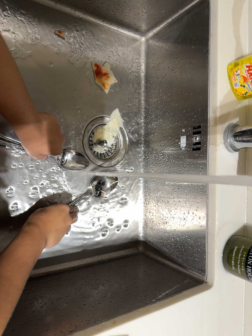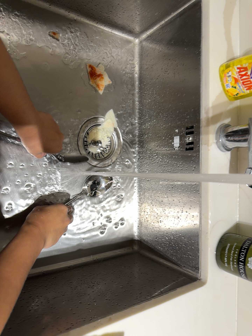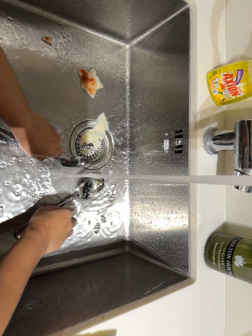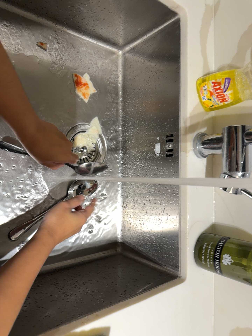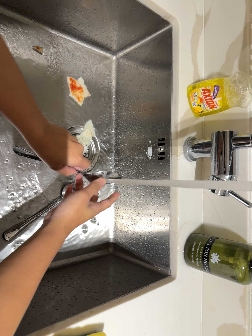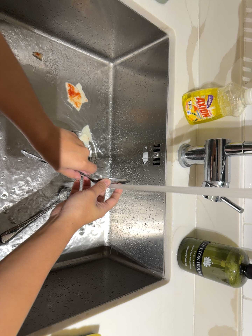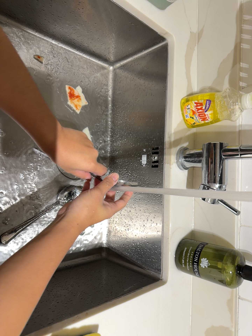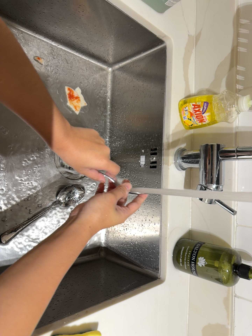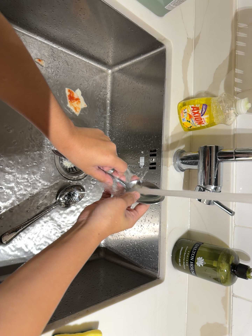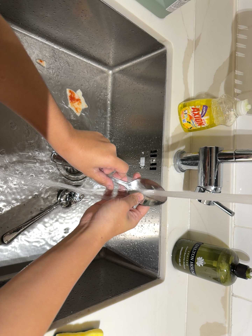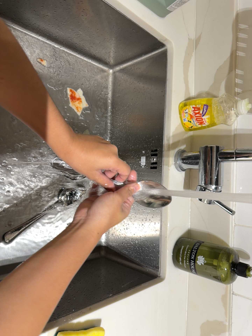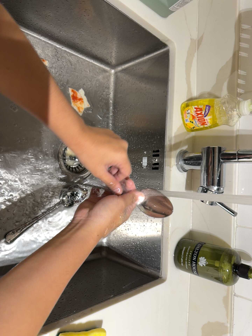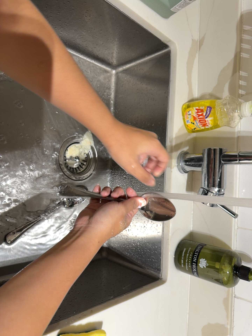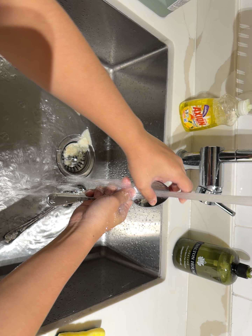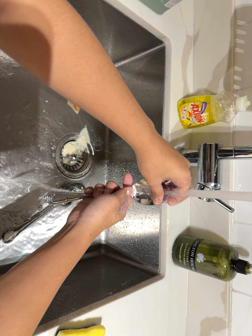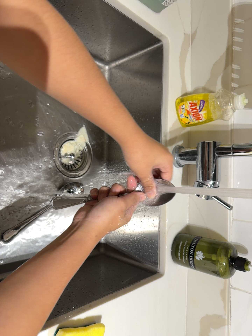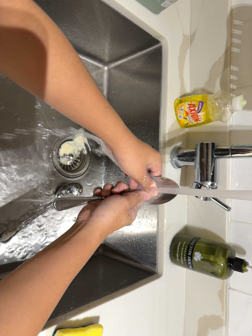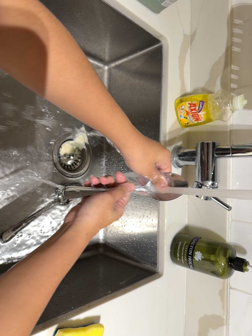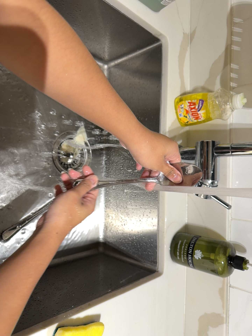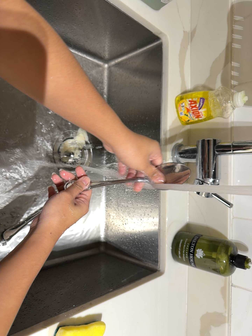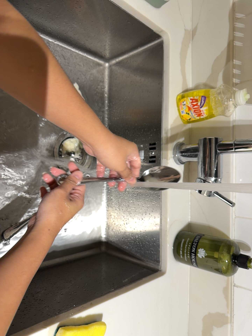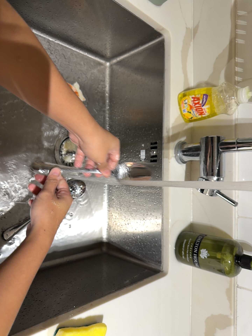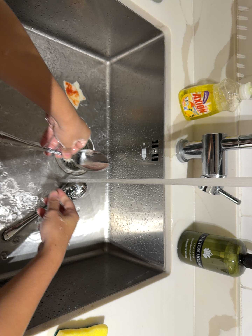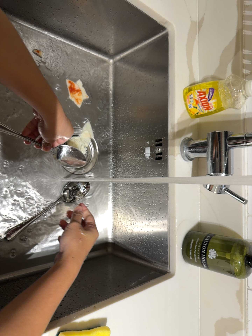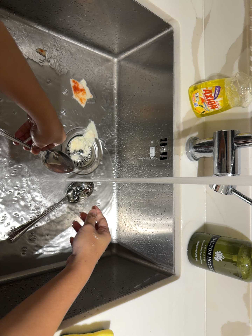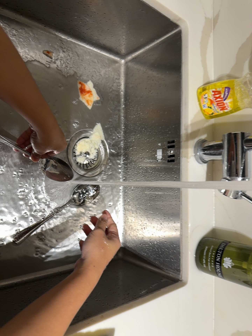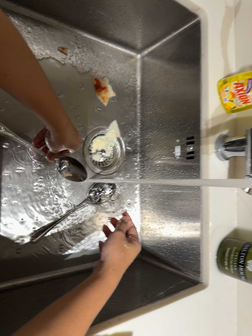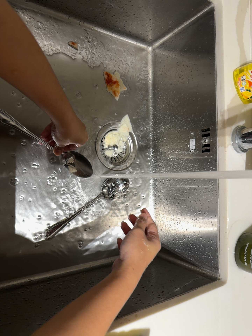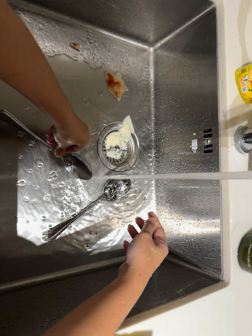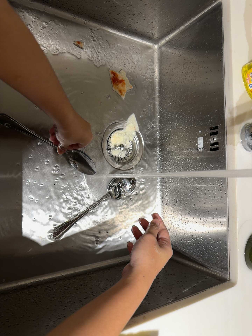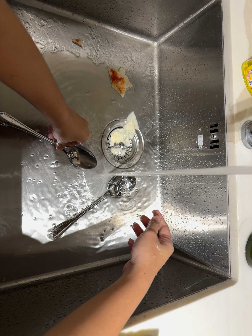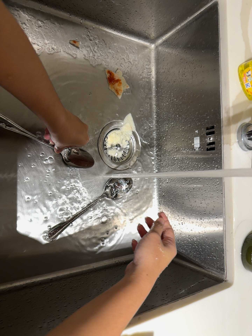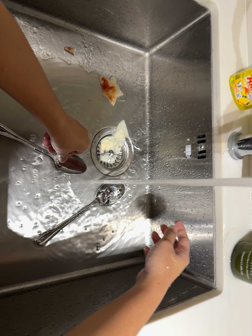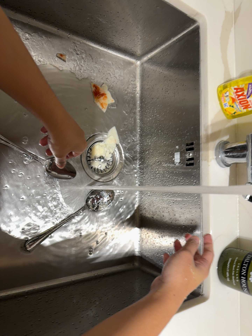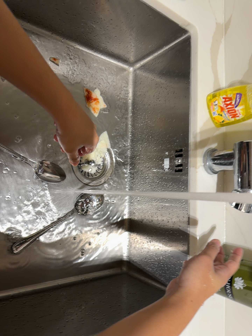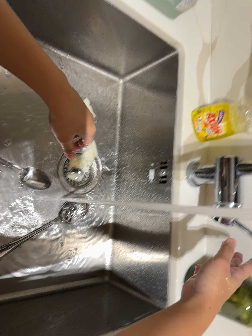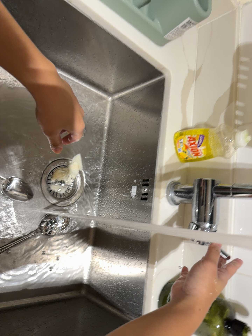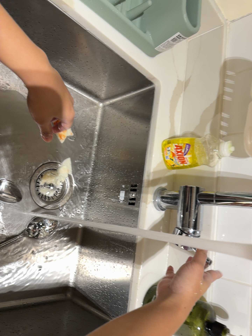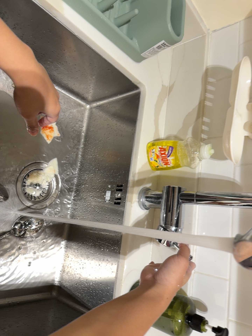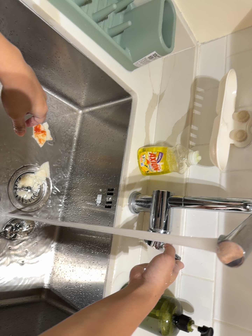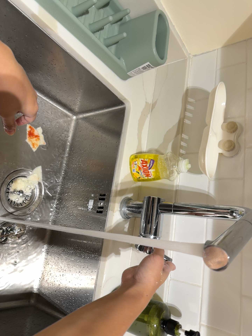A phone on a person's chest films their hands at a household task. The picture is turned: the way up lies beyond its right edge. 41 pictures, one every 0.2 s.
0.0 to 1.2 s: The camera swings to its right by about 10 degrees, and the scene slides to the left. It travels backward, about 8 cm, so what stands in front gets smaller.
1.2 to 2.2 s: The camera shifts only a little, or ends up much as it began.
2.2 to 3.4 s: The camera keeps its place and its aim.
3.4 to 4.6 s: The camera shifts only a little, or ends up much as it began.
4.6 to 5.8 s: The camera swings to its left by about 10 degrees, and the scene slides to the right.
5.8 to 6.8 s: The camera shifts only a little, or ends up much as it began.
6.8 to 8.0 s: The camera pans to its right by about 15 degrees. It travels backward, about 9 cm, so what stands in front gets smaller. Its aim tips toward the top of its view by about 10 degrees, and the scene shifts downward. It rolls about its line of sight by about 10 degrees, and the scene rotates clockwise.
The film runs forward here.
